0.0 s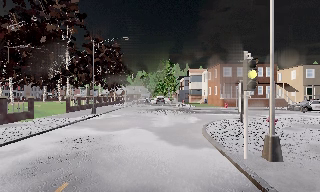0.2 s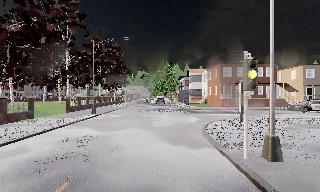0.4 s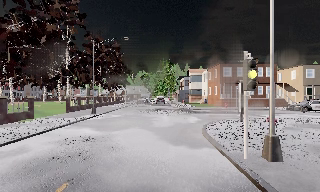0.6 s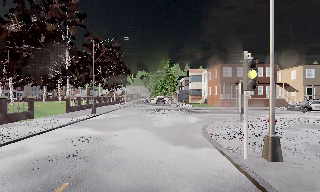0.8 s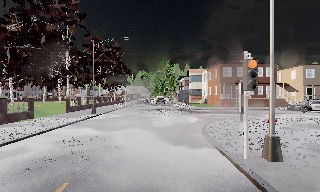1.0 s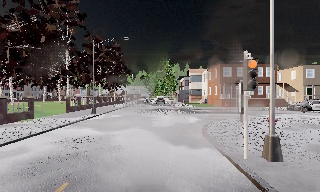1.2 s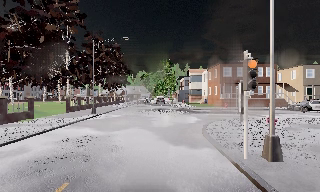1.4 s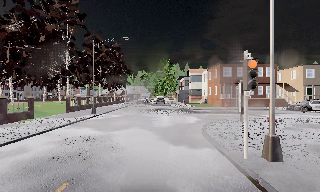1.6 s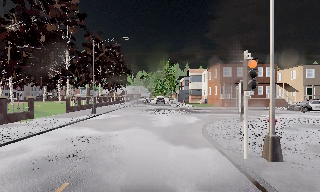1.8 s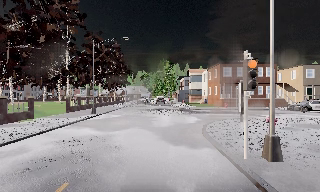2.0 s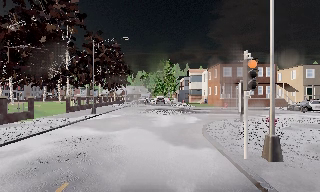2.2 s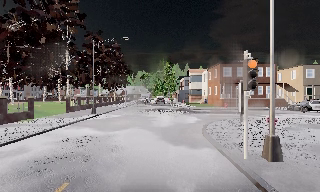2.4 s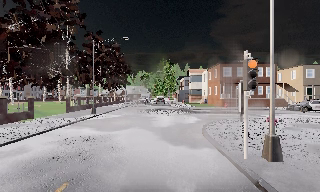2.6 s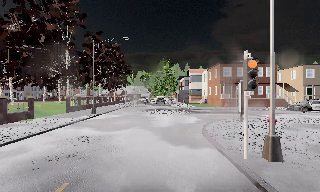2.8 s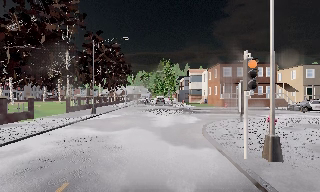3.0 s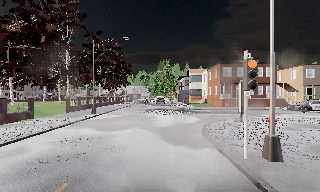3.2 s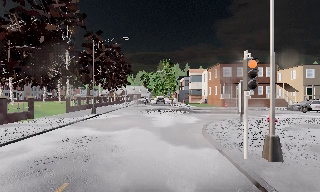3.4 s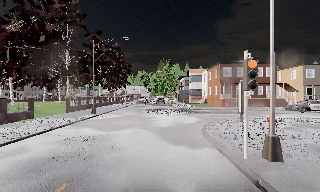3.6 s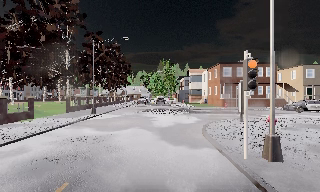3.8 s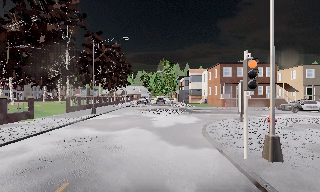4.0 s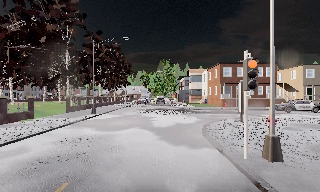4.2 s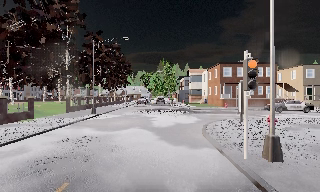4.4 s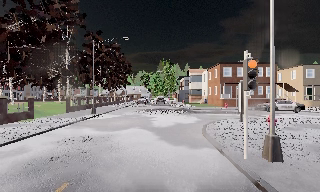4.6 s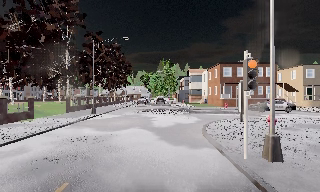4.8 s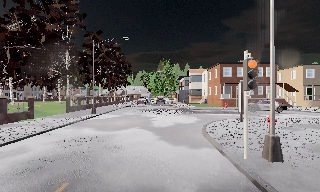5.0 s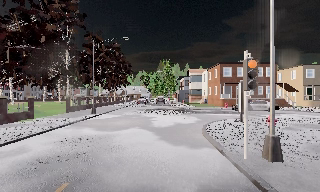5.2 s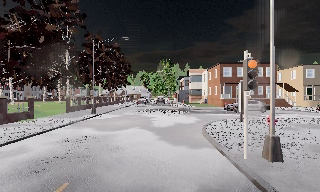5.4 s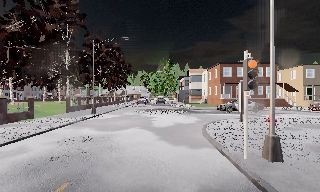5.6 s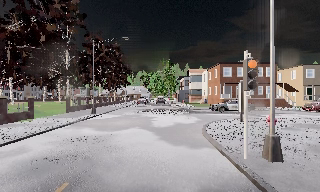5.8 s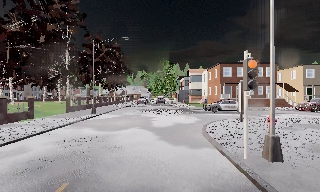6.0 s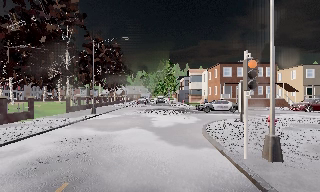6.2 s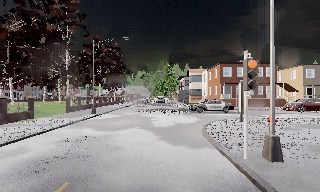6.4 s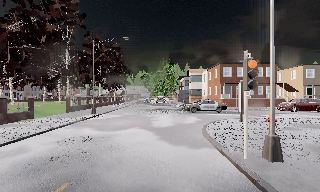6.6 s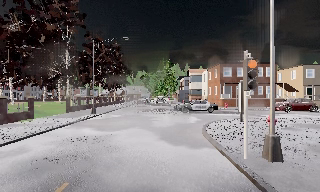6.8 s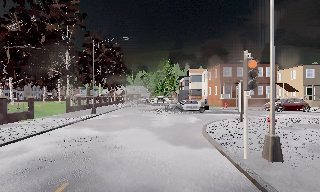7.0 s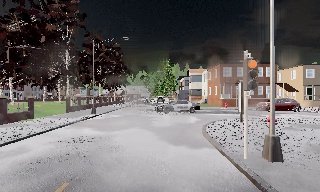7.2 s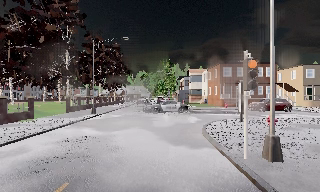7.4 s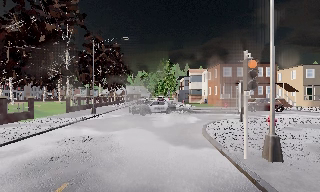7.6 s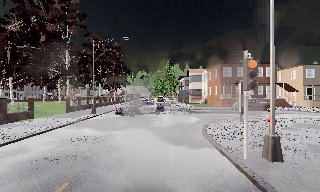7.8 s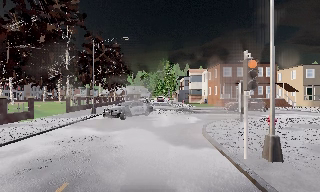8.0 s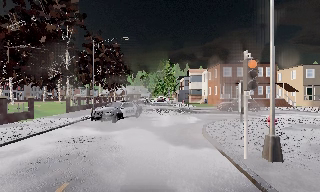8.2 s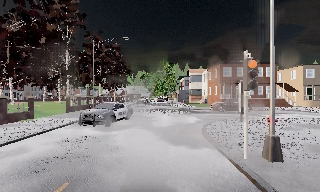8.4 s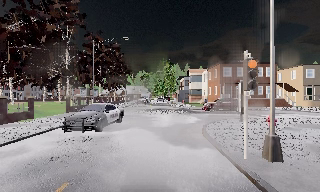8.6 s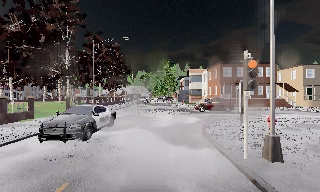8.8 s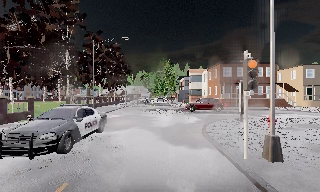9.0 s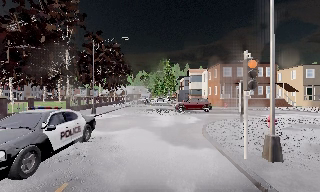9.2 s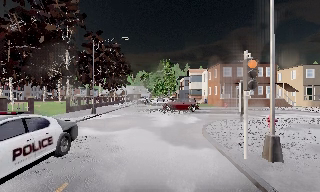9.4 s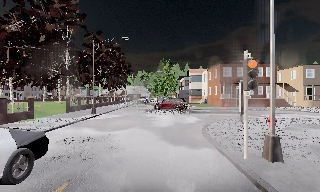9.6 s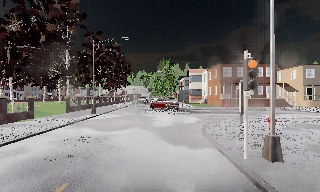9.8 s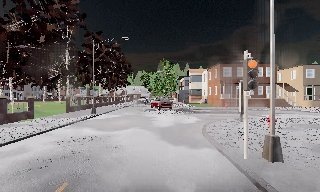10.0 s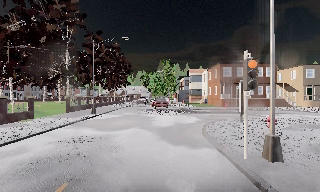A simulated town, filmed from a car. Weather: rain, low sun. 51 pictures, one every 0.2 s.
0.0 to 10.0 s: The camera keeps its place and its aim.
The film runs forward here.
